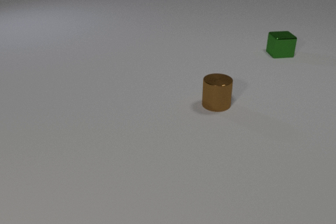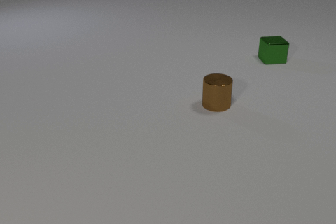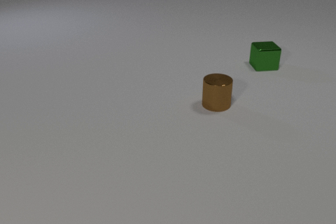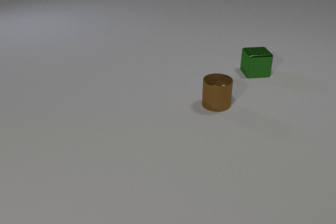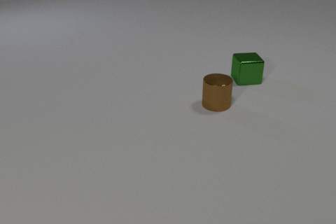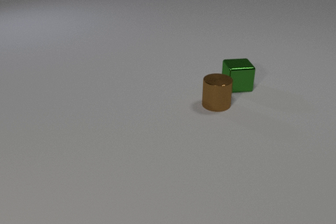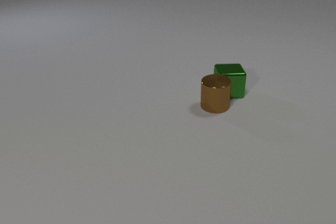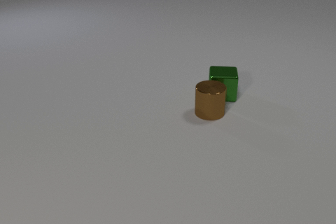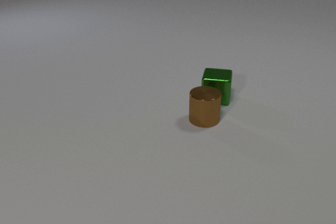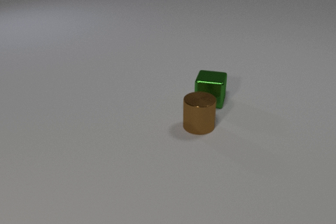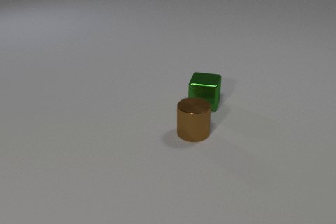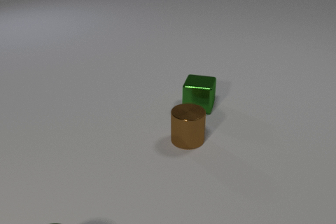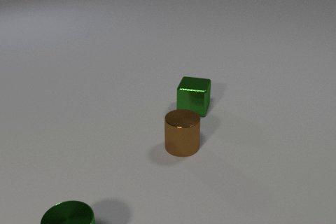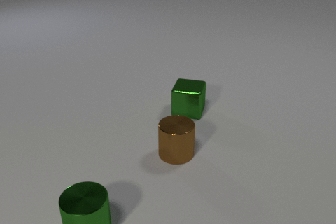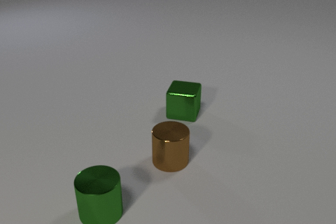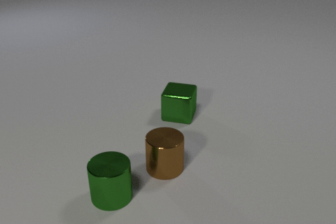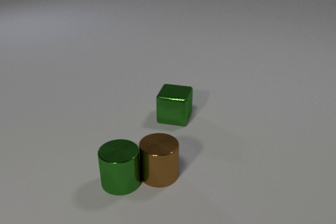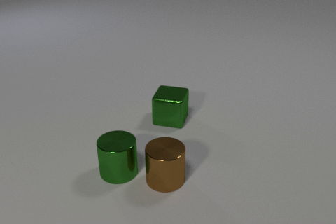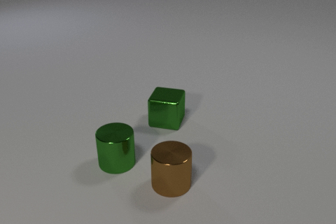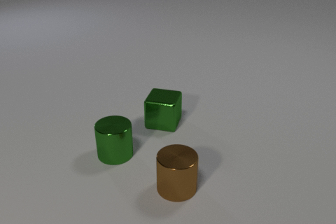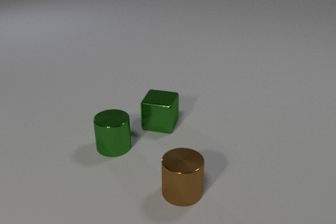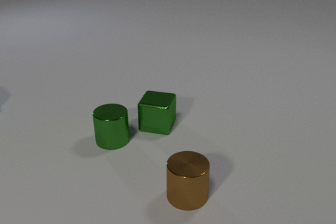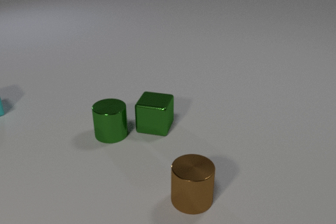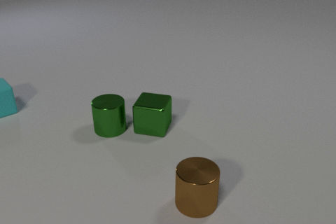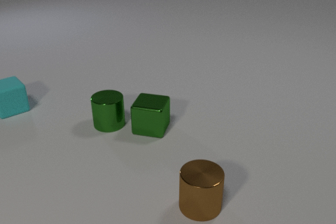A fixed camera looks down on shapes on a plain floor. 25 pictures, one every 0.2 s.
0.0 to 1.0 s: The green metal cube slides toward the camera and to the left.
1.0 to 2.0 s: The green metal cube slides toward the camera and to the left, spins so that its near face slides to the left, clockwise seen from above. The brown metal cylinder slides toward the camera. The green metal cube and the brown metal cylinder collide.
2.0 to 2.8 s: The green metal cube slides toward the camera and to the left. The brown metal cylinder slides toward the camera and to the left. The green metal cylinder comes in at the bottom edge, slides away from the camera and to the right.
2.8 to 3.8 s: The green metal cube slides to the left and toward the camera. The brown metal cylinder slides toward the camera. The green metal cylinder slides away from the camera. The brown metal cylinder and the green metal cylinder collide.
3.8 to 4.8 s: The green metal cube slides to the left and toward the camera. The brown metal cylinder slides to the right and toward the camera. The green metal cylinder slides away from the camera. The cyan rubber cube comes in at the left edge, slides to the right.
How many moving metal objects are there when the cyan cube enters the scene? 3.
What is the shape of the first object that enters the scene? cylinder.
What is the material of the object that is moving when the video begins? metal.
